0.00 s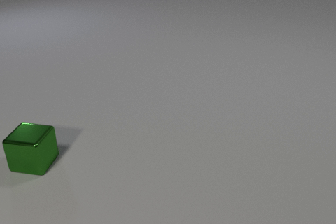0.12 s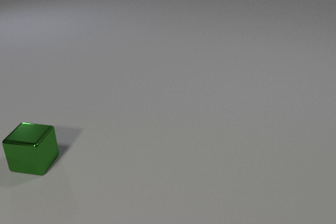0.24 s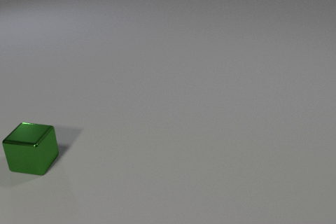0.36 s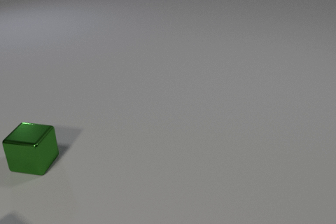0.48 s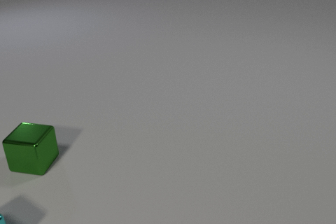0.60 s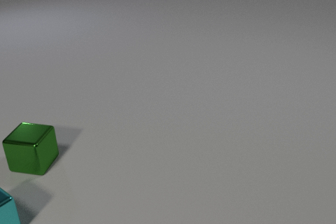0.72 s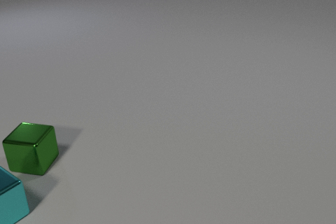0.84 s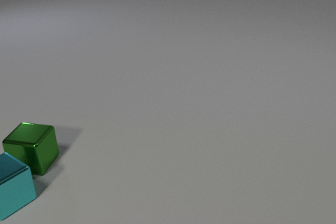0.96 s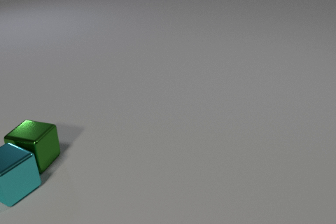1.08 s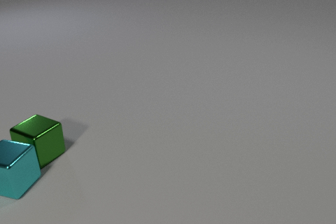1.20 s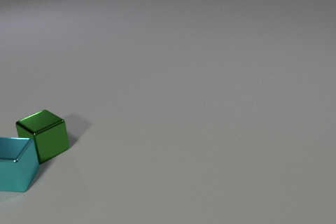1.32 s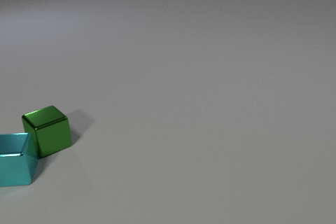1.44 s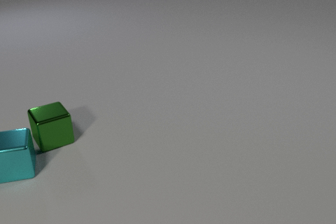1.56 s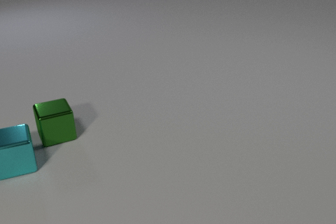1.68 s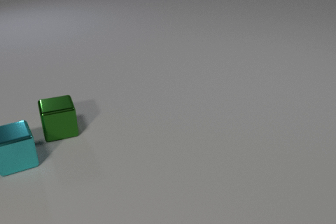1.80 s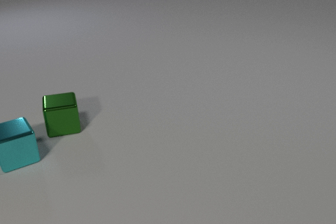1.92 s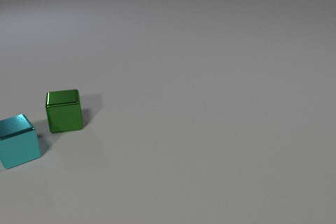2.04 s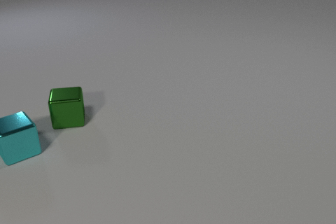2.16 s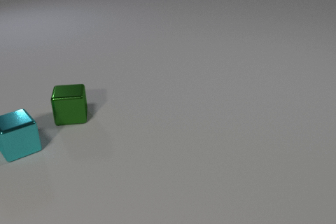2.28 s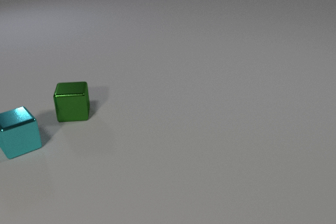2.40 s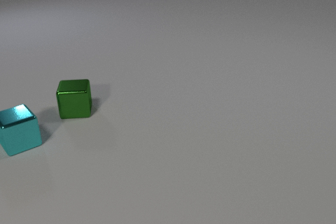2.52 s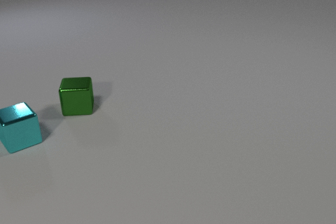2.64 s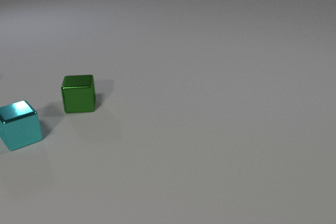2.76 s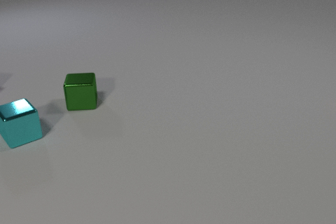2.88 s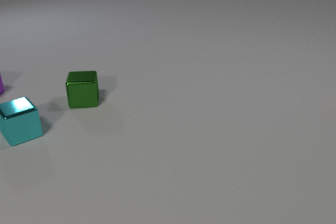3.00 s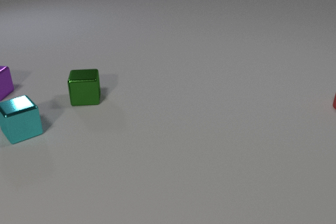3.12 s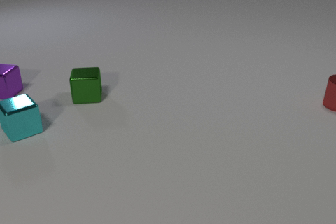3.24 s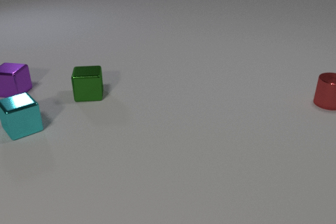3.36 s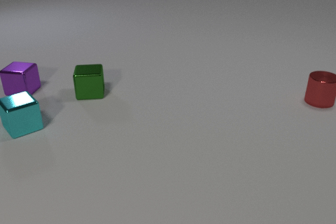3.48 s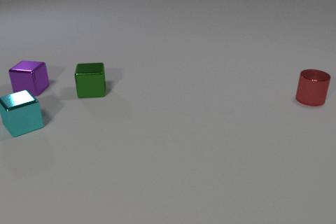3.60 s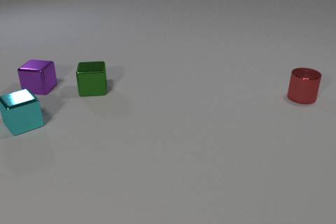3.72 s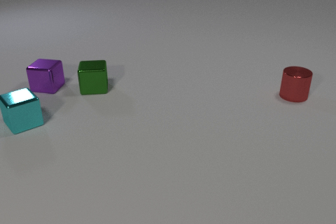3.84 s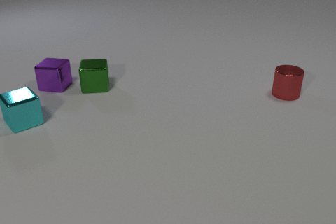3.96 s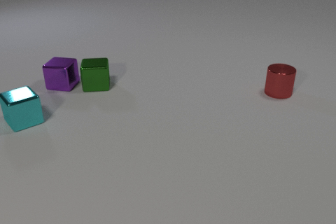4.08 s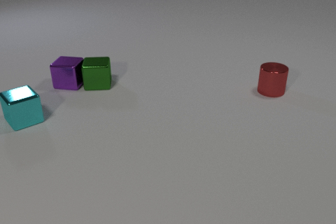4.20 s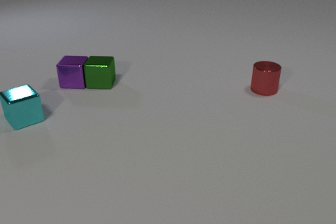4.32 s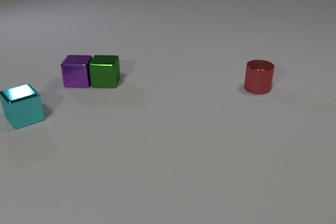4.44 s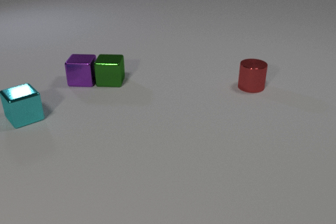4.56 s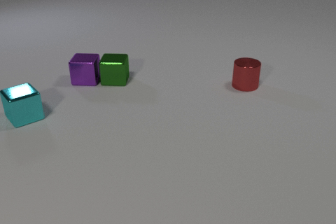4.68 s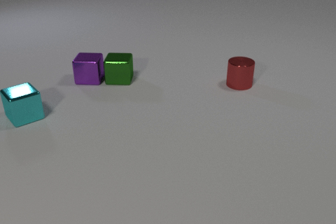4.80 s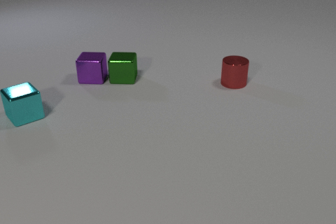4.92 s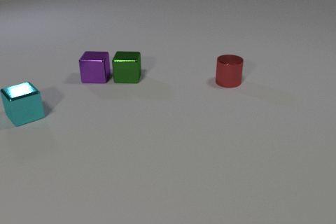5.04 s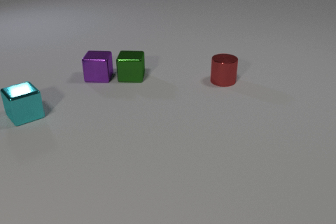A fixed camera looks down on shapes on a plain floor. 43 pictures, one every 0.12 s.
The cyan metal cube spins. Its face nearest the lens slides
to the right.
The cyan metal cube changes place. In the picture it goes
away from the camera.
0.00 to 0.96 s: The cyan metal cube comes in at the left edge, slides away from the camera and to the right. The cyan metal cube and the green metal cube collide.
0.96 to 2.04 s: The cyan metal cube slides away from the camera, spins counterclockwise seen from above by about 75 degrees, its near face sliding to the right. The green metal cube slides away from the camera and to the right, spins so that its near face slides to the left, clockwise seen from above.
2.04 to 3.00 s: The cyan metal cube slides away from the camera. The green metal cube slides away from the camera and to the right. The purple metal cube comes in at the left edge, slides to the right.
3.00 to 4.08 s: The cyan metal cube slides away from the camera. The green metal cube slides away from the camera and to the right. The purple metal cube slides to the right. The red metal cylinder slides to the left. The green metal cube and the purple metal cube collide.
4.08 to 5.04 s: The cyan metal cube slides away from the camera. The green metal cube slides to the right. The purple metal cube slides to the right. The red metal cylinder slides to the left.
How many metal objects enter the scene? 3.
What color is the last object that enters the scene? red.
What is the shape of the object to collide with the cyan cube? cube.
